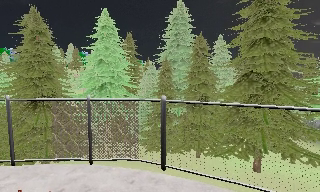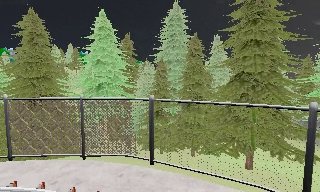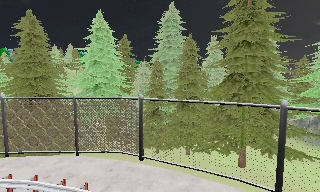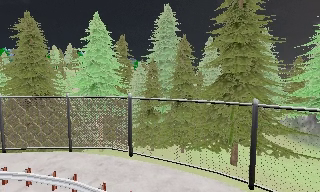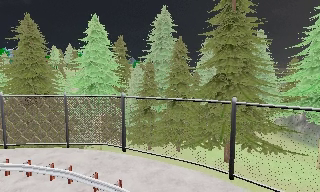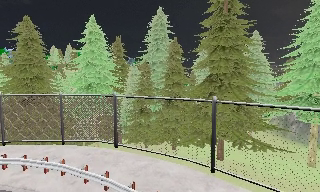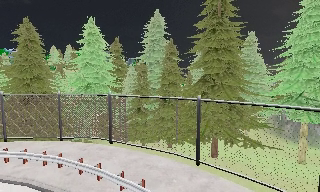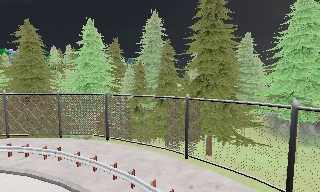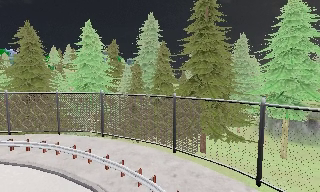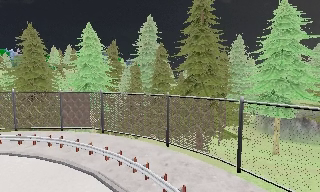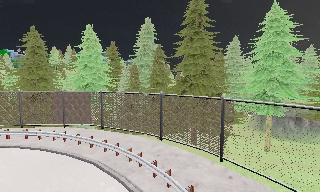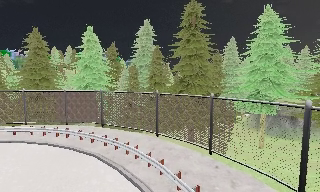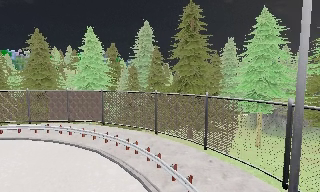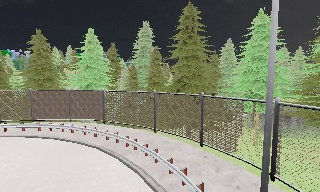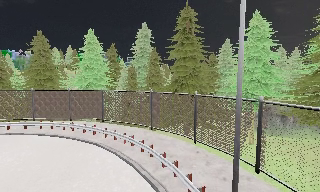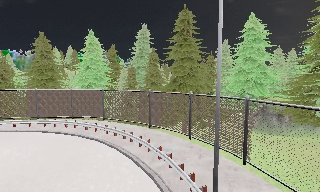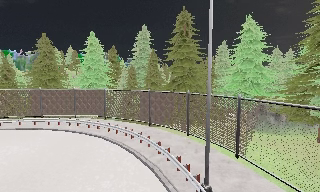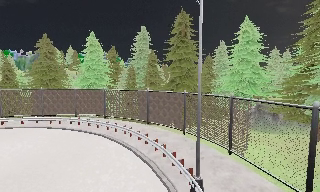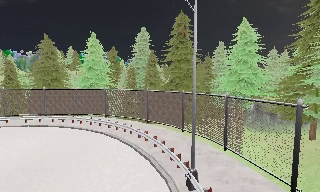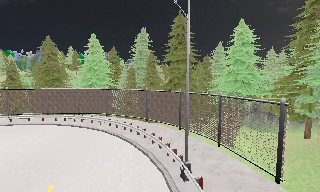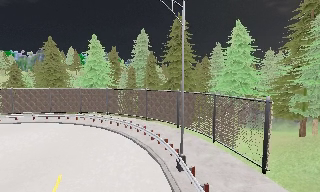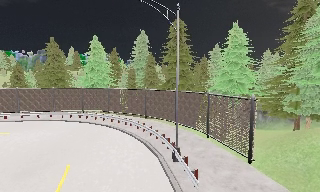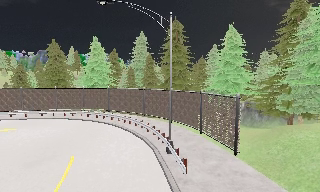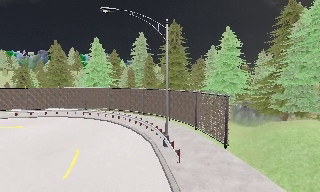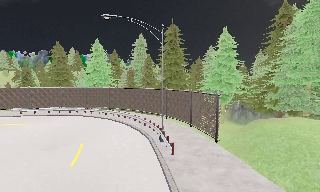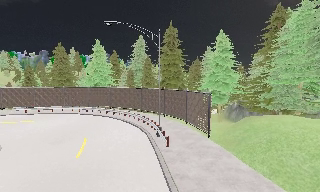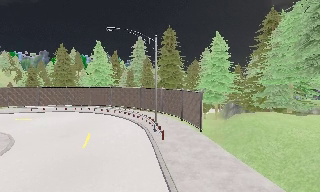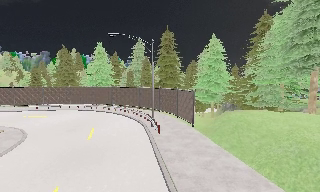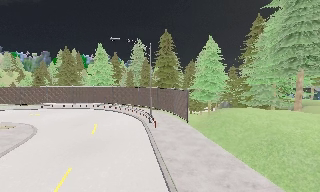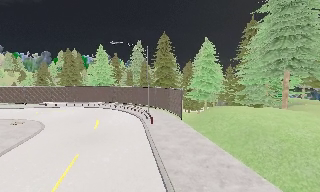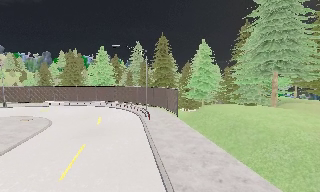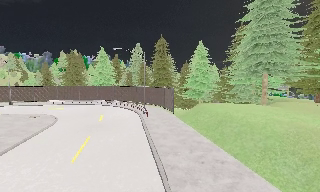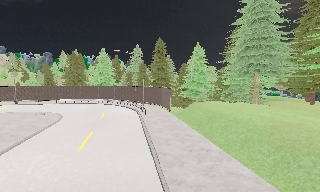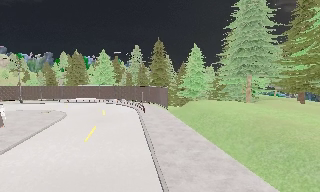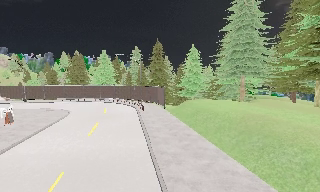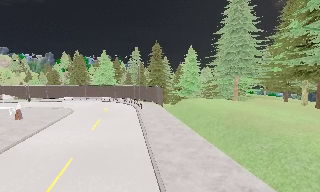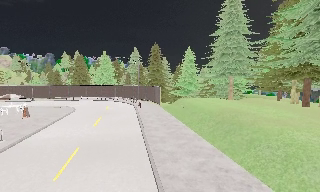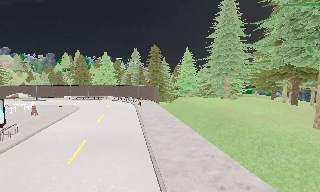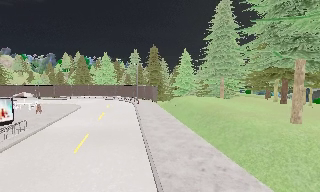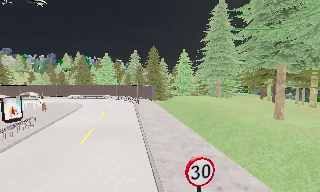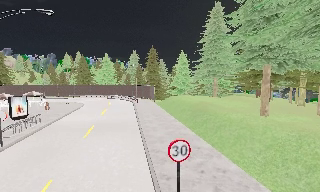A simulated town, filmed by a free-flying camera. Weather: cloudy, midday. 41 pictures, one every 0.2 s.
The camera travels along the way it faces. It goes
backward.
0.0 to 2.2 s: The camera travels backward and to its right, about 9 m, so what stands in front gets smaller.
2.2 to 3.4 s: The camera travels backward, about 3.5 m, so what stands in front gets smaller.
3.4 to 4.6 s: The camera travels backward, about 4.5 m, so what stands in front gets smaller. It gains speed.
4.6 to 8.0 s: The camera travels backward, about 20 m, so what stands in front gets smaller.
The film runs backward here.
